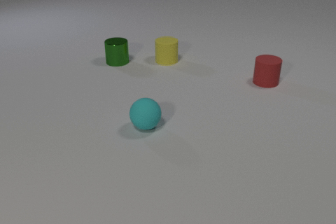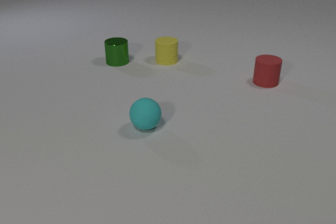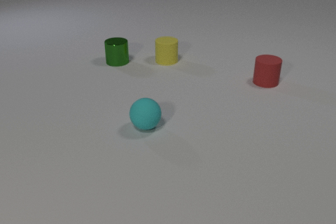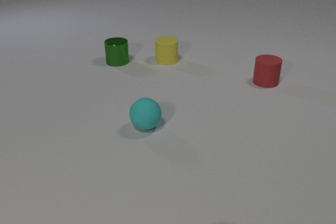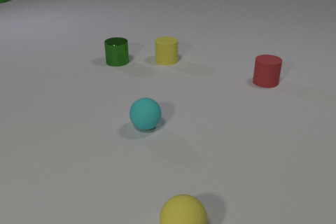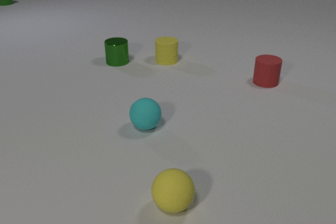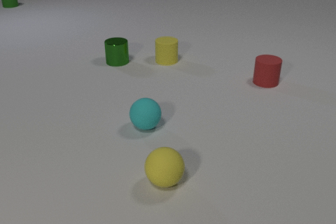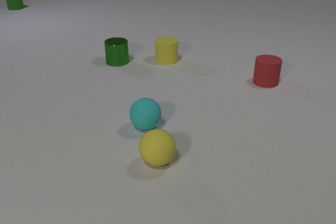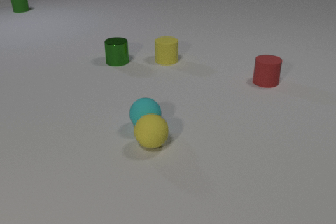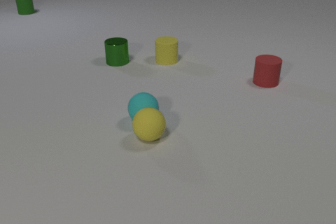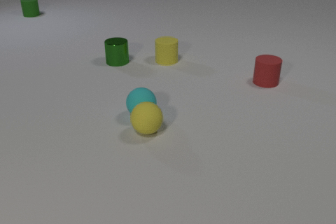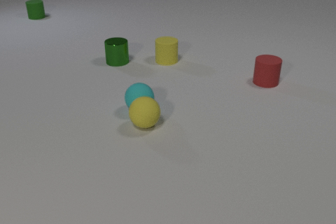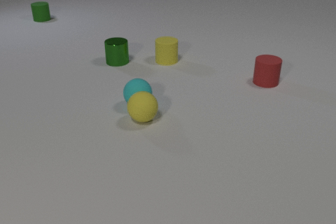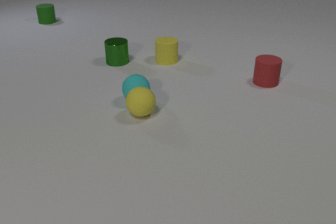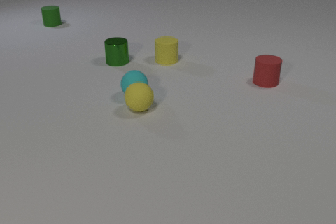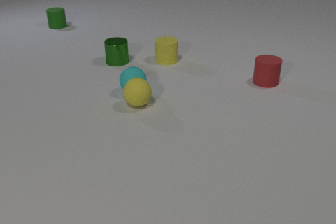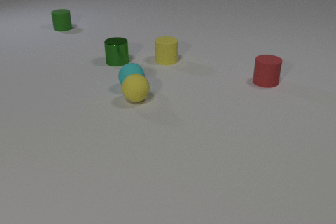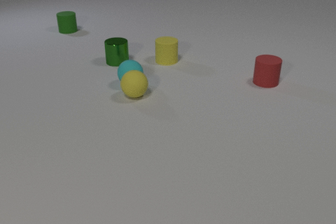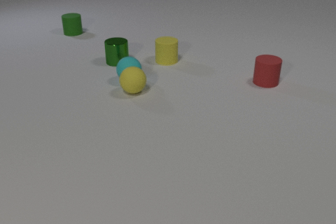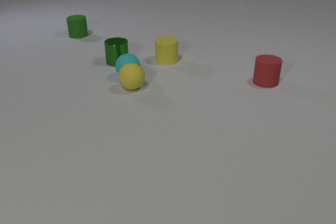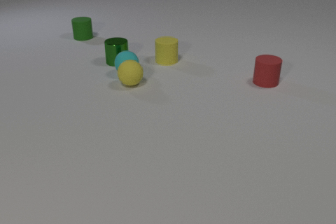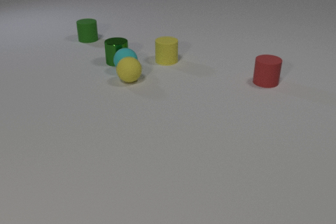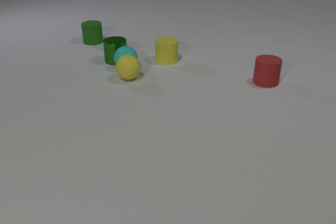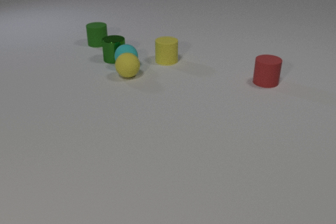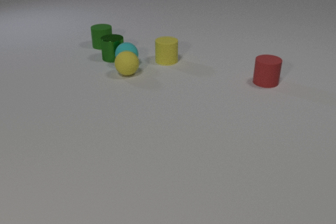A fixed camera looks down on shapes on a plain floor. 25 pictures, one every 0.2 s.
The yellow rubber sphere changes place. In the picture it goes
away from the camera.
The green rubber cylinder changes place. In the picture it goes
toward the camera.
0.0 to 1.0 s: The yellow rubber sphere comes in at the bottom edge, rolls away from the camera. The green rubber cylinder comes in at the top edge, slides toward the camera.
1.0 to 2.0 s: The yellow rubber sphere rolls away from the camera. The cyan rubber sphere rolls away from the camera. The green rubber cylinder slides toward the camera and to the right. The yellow rubber sphere and the cyan rubber sphere collide.
2.0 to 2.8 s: The yellow rubber sphere rolls away from the camera. The cyan rubber sphere rolls away from the camera. The green rubber cylinder slides toward the camera and to the right.
2.8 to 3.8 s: The yellow rubber sphere rolls away from the camera. The cyan rubber sphere rolls away from the camera. The green rubber cylinder slides toward the camera and to the right.
3.8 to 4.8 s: The yellow rubber sphere rolls away from the camera. The cyan rubber sphere rolls away from the camera. The green rubber cylinder slides toward the camera and to the right. The green metal cylinder slides away from the camera. The cyan rubber sphere and the green metal cylinder collide.
What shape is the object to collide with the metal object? sphere.
What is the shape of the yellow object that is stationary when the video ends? cylinder.
How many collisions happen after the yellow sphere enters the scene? 2.
